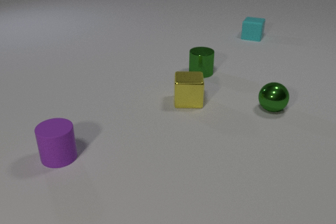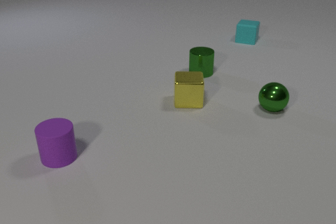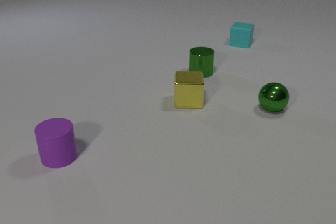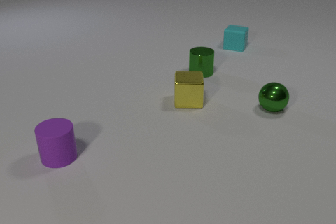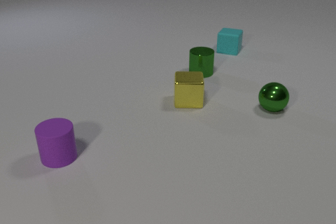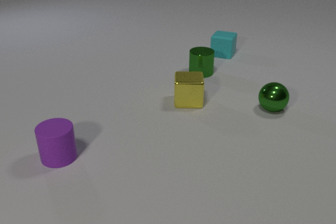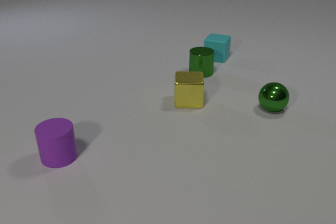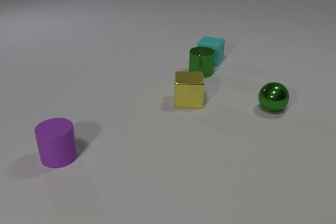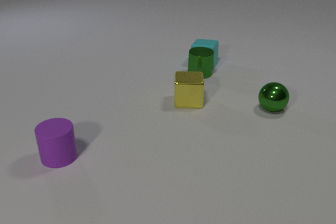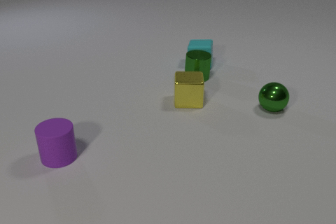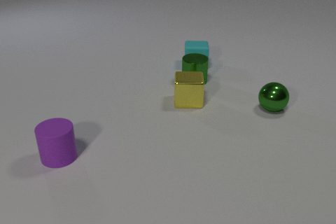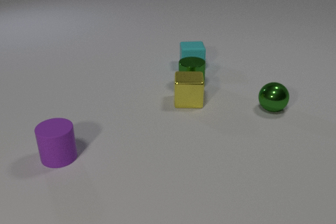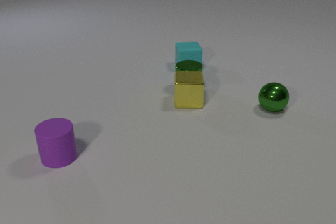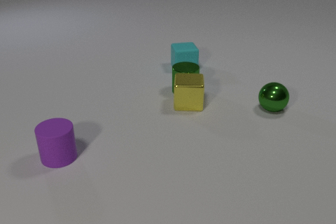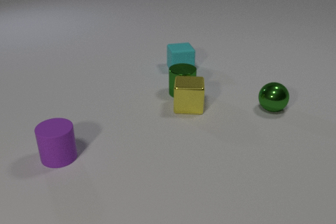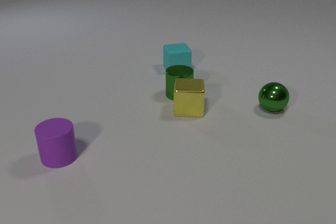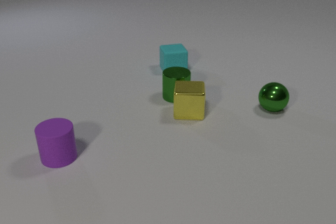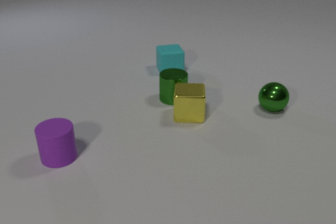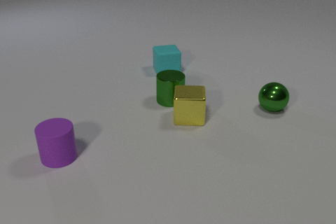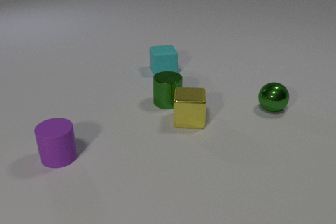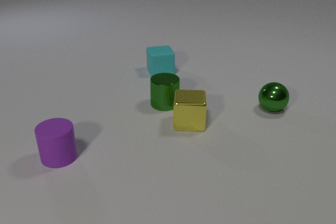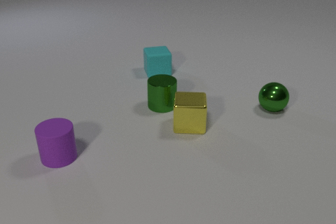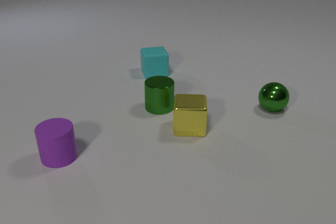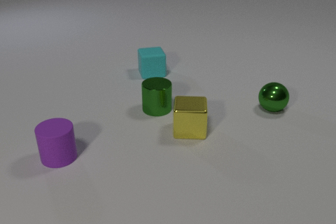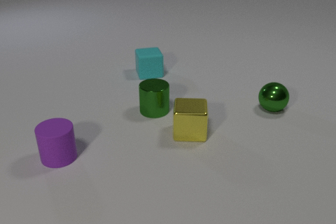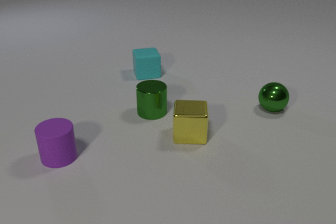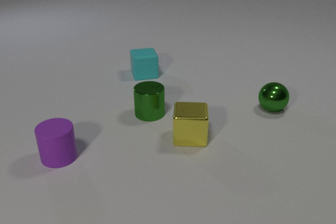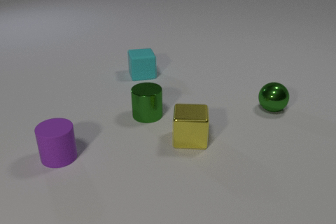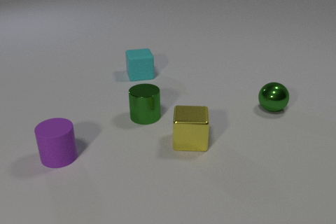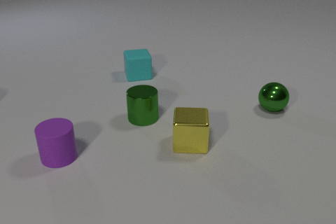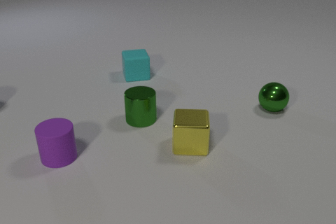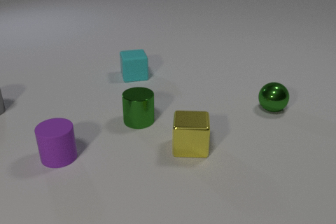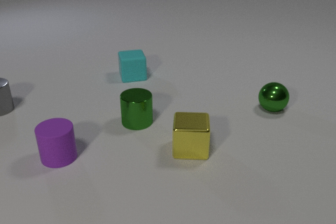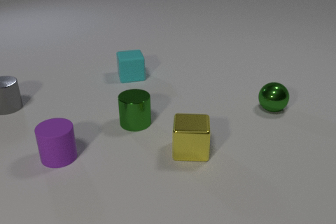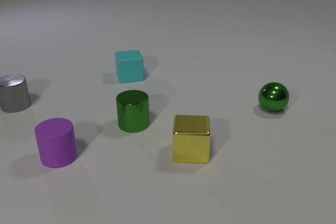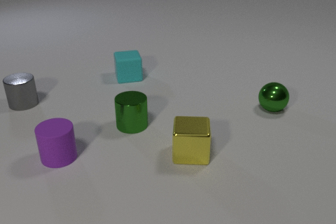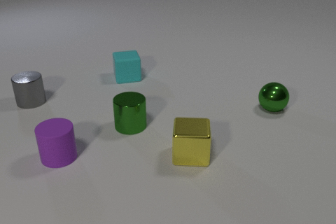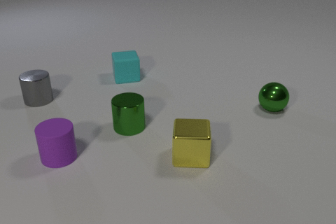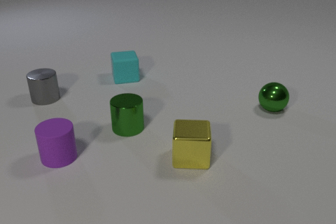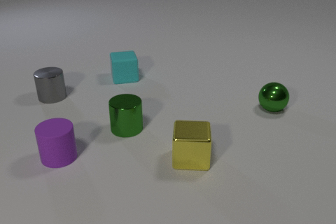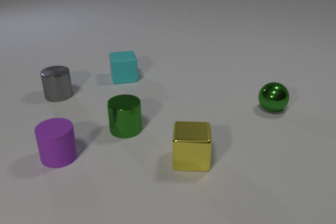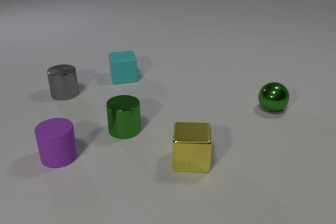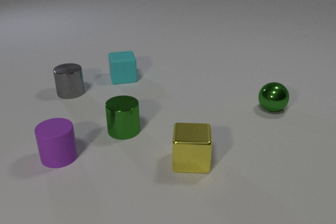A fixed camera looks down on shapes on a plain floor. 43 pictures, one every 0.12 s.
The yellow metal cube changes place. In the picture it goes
toward the camera.
The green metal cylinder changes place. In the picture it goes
toward the camera.
0.00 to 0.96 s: The cyan rubber cube slides toward the camera and to the left. The cyan rubber cube and the green metal cylinder collide.
0.96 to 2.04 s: The cyan rubber cube slides to the left and toward the camera, spins so that its near face slides to the right, counterclockwise seen from above. The green metal cylinder slides toward the camera and to the left. The yellow metal cube slides toward the camera. The green metal cylinder and the yellow metal cube collide.
2.04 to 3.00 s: The cyan rubber cube slides to the left and toward the camera. The green metal cylinder slides toward the camera and to the left. The yellow metal cube slides toward the camera.
3.00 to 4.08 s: The cyan rubber cube slides to the left. The green metal cylinder slides toward the camera and to the left. The yellow metal cube slides toward the camera. The gray metal cylinder comes in at the left edge, slides to the right.
4.08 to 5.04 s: The cyan rubber cube slides to the left. The green metal cylinder slides toward the camera and to the left. The yellow metal cube slides toward the camera. The gray metal cylinder slides to the right.
What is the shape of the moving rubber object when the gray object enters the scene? cube.
What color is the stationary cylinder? purple.
What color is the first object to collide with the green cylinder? cyan.
